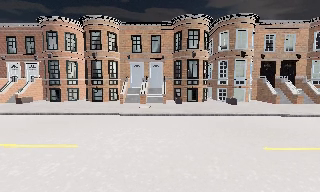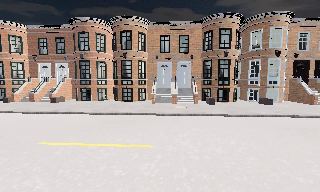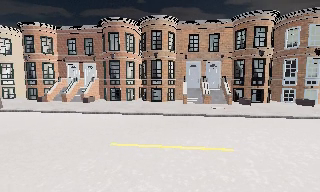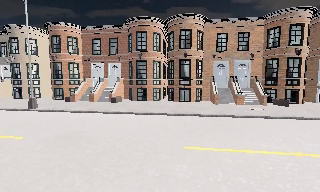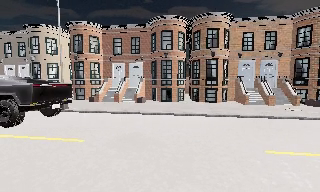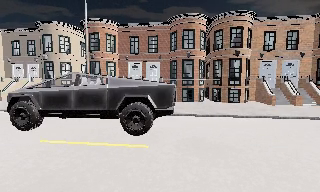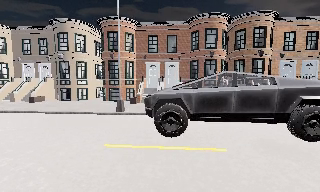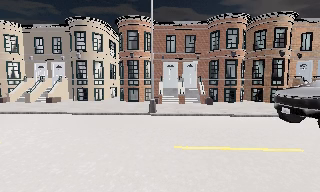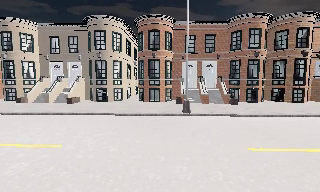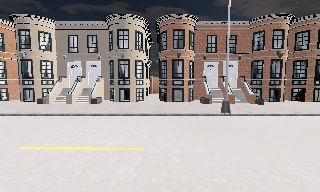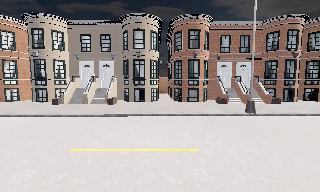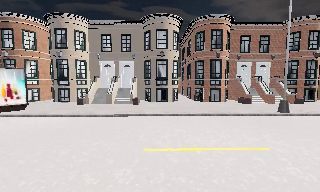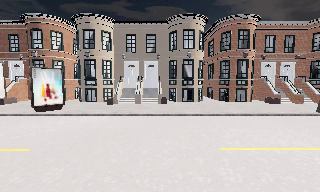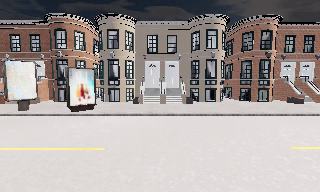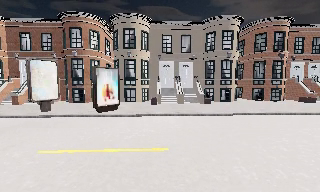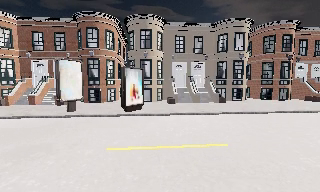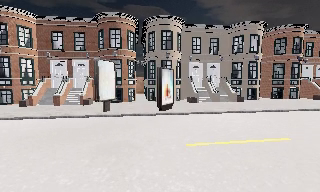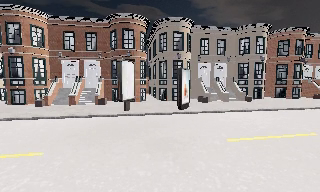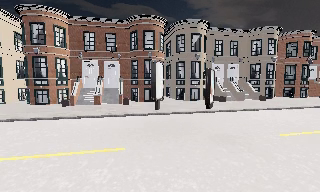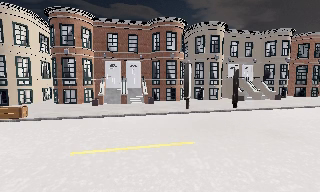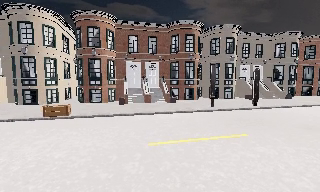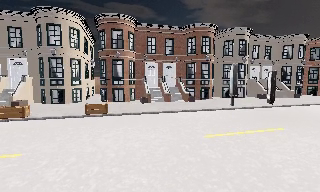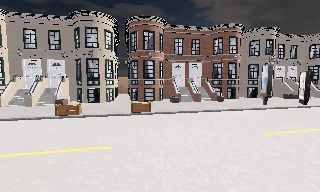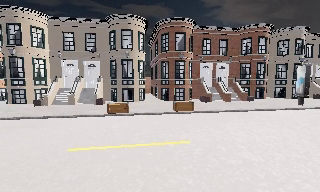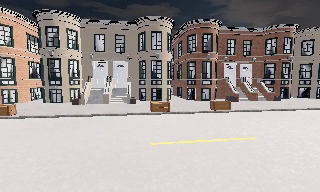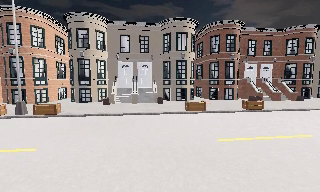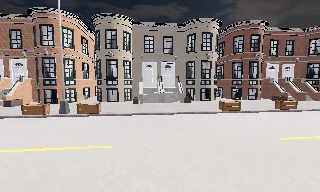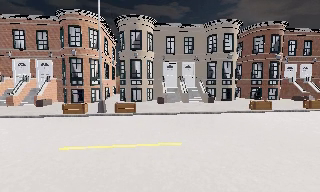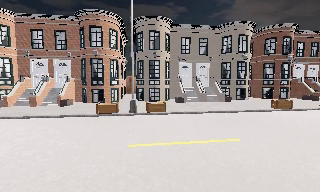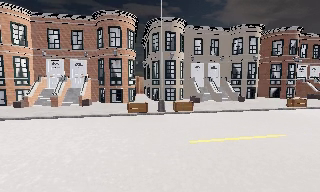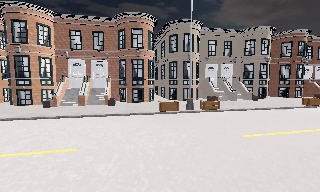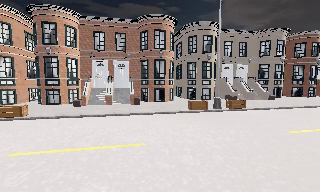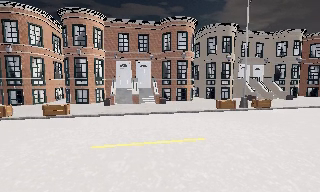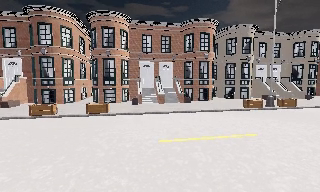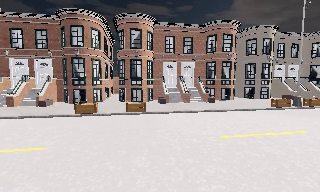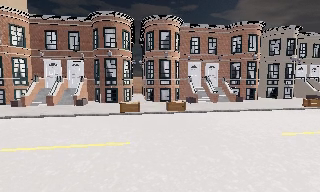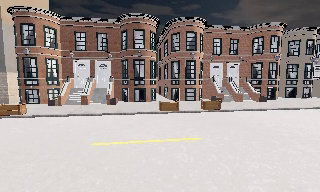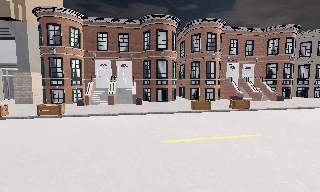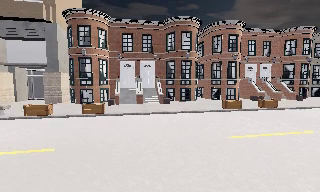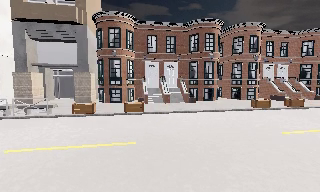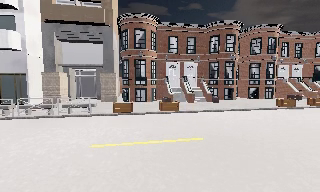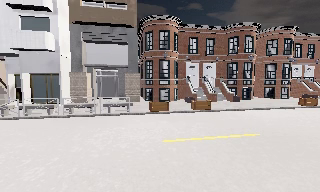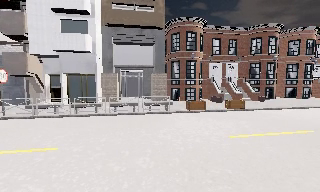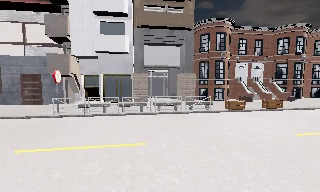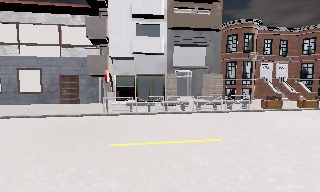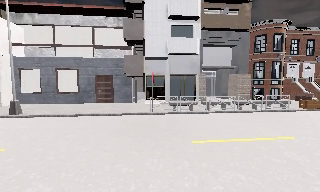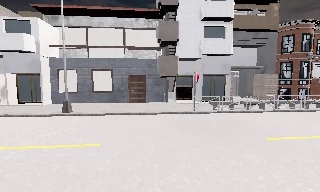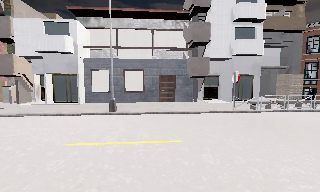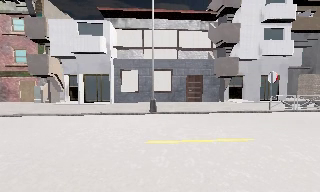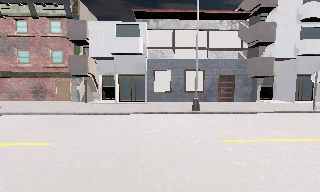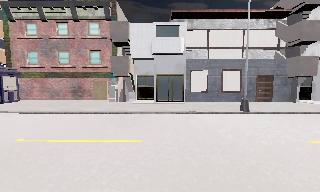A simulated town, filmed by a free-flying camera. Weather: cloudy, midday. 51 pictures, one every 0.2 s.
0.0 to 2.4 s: The camera travels to its left, about 25 m, so close, fixed things drift to the right.
2.4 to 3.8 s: The camera pans to its right, which is clockwise from overhead, by about 15 degrees. It travels to its left, about 14 m, so close, fixed things drift to the right.
3.8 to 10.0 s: The camera swings to its left by about 15 degrees, and the scene slides to the right. It travels to its left, about 65 m, so close, fixed things drift to the right.
The film runs backward here.
